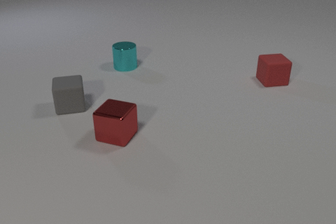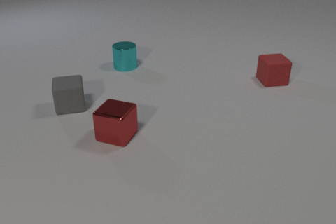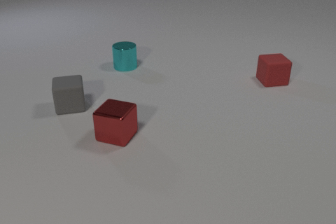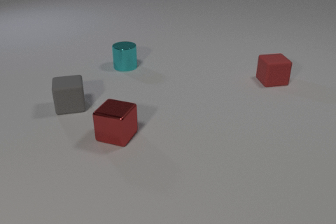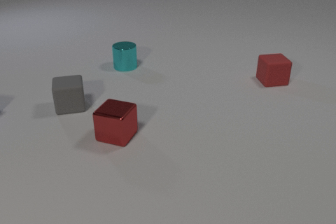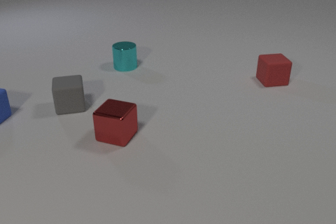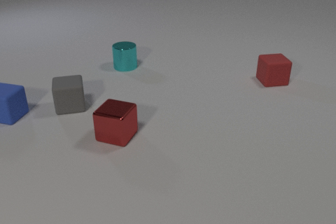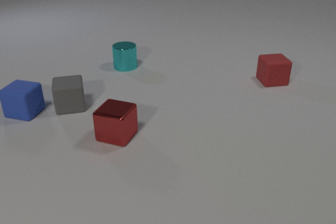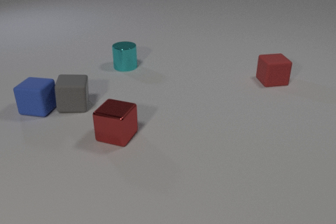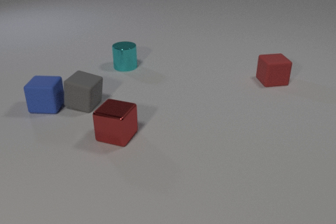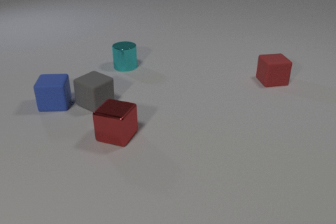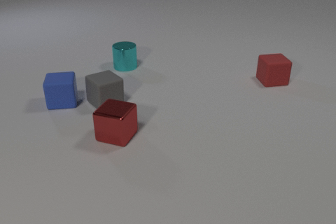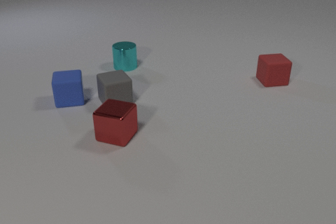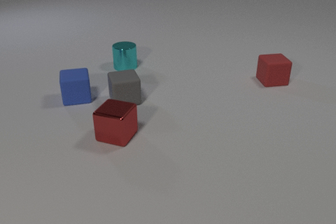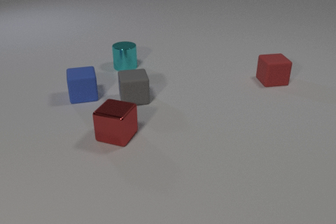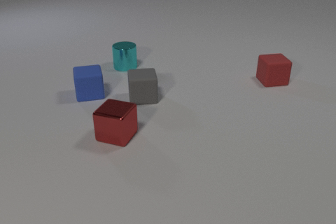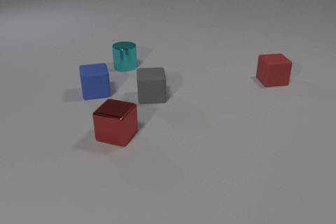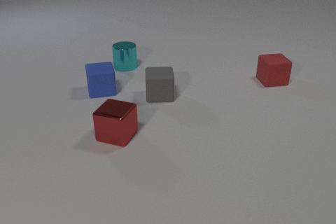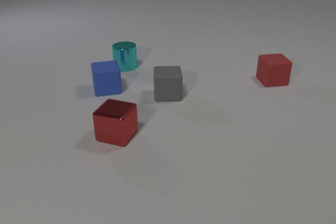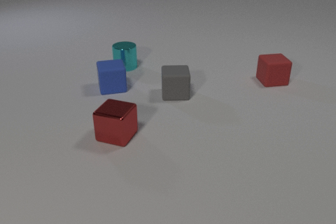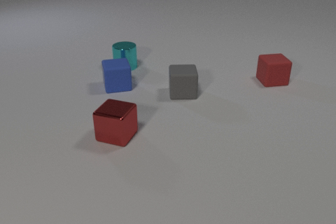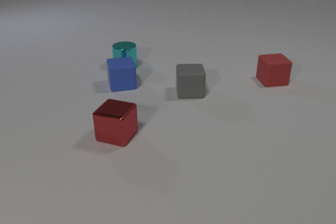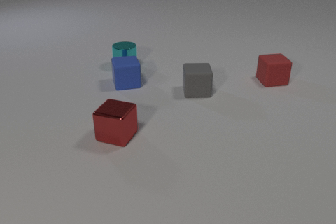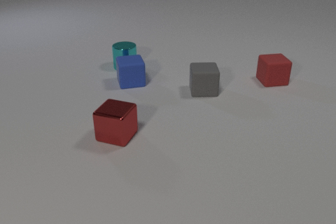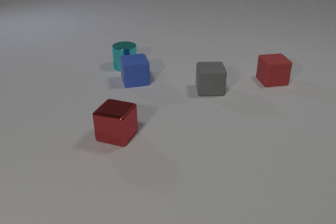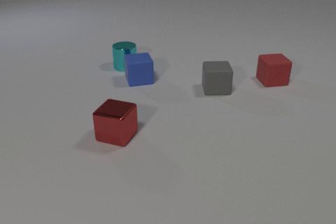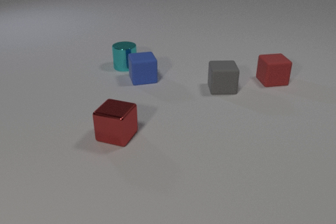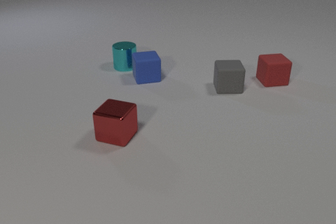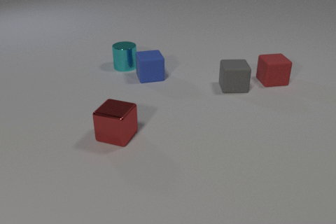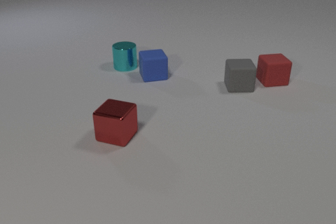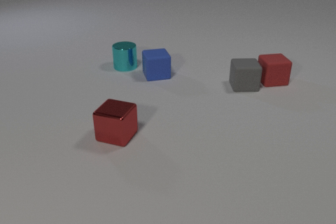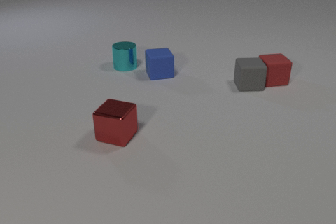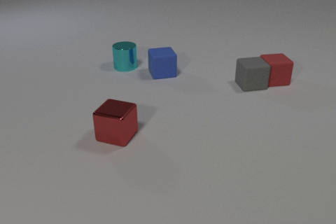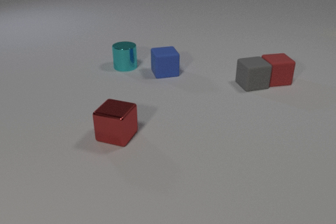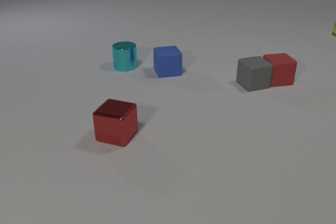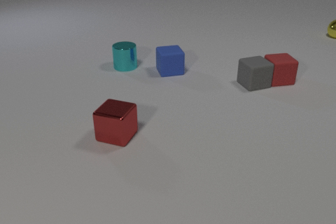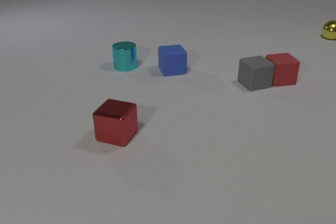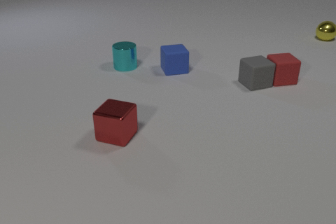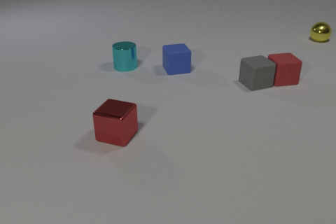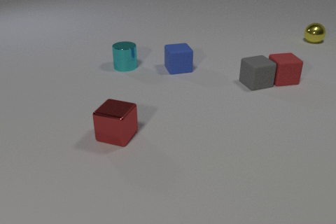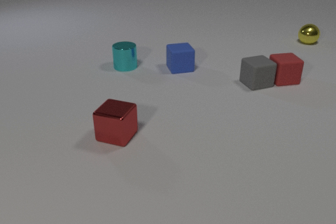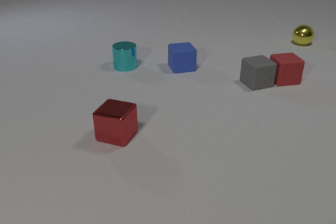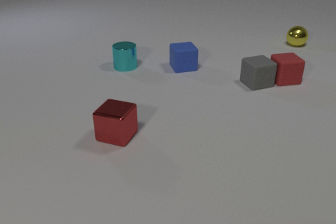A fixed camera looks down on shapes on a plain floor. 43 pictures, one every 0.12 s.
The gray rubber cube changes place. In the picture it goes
to the right.
The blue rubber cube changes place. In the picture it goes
to the right.
0.00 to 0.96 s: The blue rubber cube comes in at the left edge, slides to the right. The blue rubber cube and the gray rubber cube collide.
0.96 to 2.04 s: The blue rubber cube slides to the right, spins counterclockwise seen from above by about 30 degrees, its near face sliding to the right. The gray rubber cube slides to the right, spins so that its near face slides to the left, clockwise seen from above.
2.04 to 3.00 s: The blue rubber cube slides to the right and away from the camera. The gray rubber cube slides to the right.
3.00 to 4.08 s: The blue rubber cube slides to the right and away from the camera. The gray rubber cube slides to the right and away from the camera. The yellow metal sphere comes in at the right edge. The gray rubber cube and the red rubber cube collide.
4.08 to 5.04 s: The blue rubber cube slides to the right and away from the camera. The yellow metal sphere rolls toward the camera and to the left. The red rubber cube slides to the right.
How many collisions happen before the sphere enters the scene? 2.
What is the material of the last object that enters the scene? metal.
Are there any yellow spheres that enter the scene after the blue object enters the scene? yes.
